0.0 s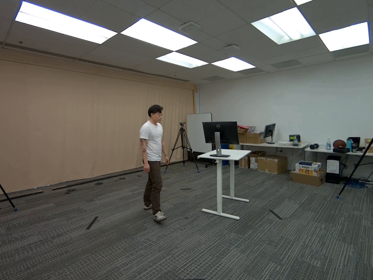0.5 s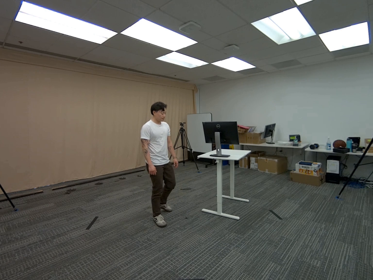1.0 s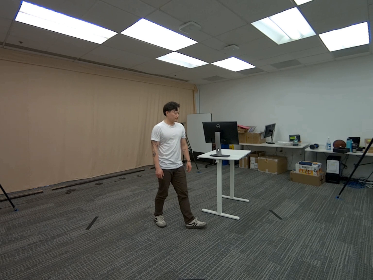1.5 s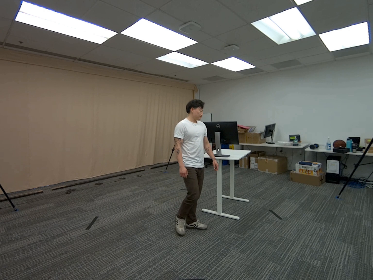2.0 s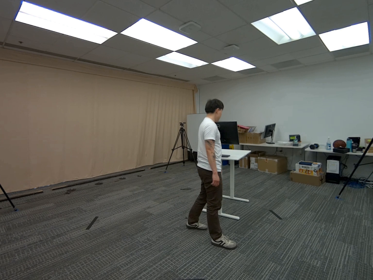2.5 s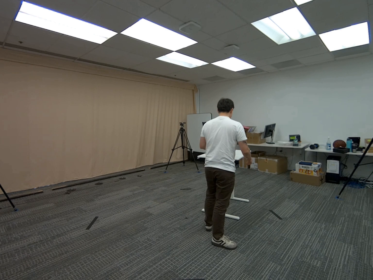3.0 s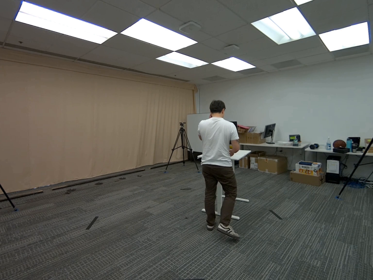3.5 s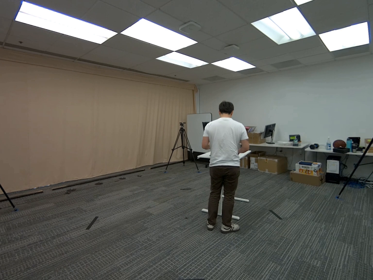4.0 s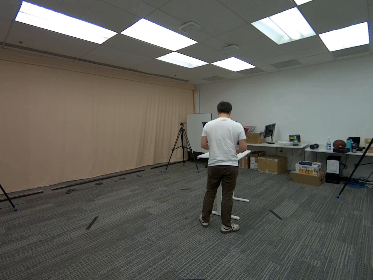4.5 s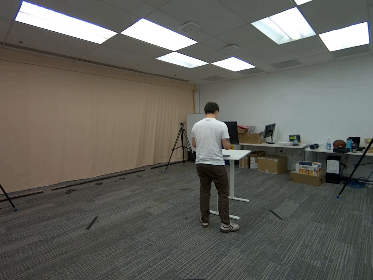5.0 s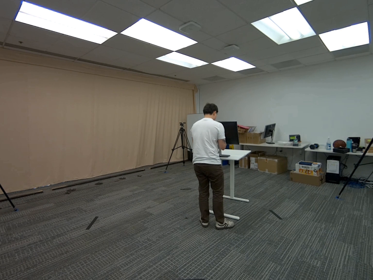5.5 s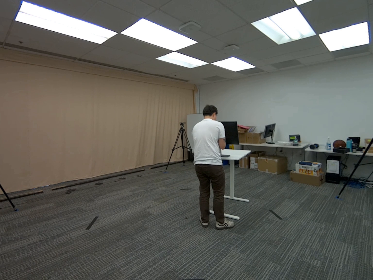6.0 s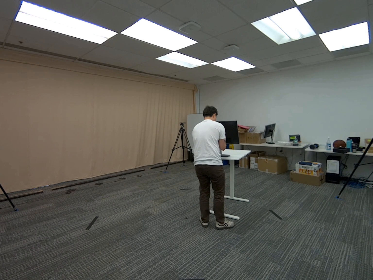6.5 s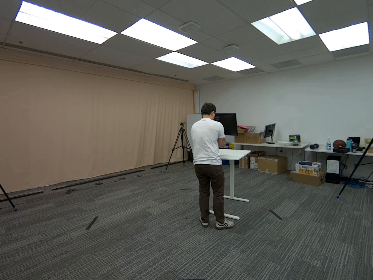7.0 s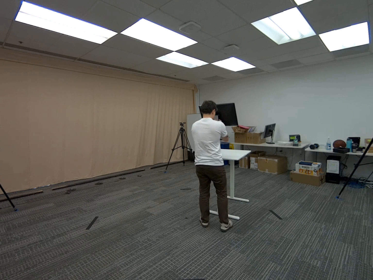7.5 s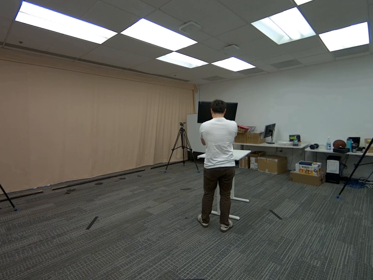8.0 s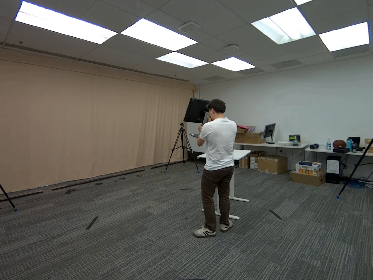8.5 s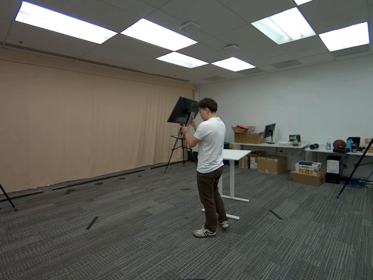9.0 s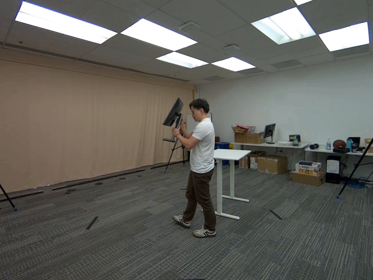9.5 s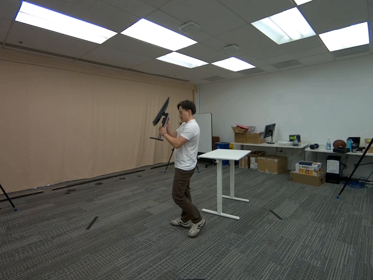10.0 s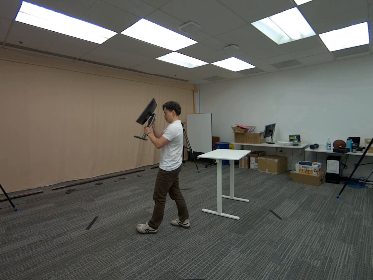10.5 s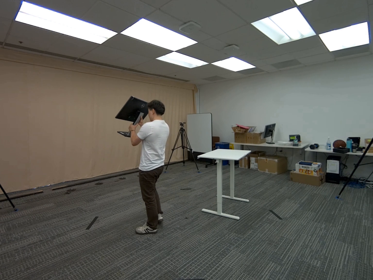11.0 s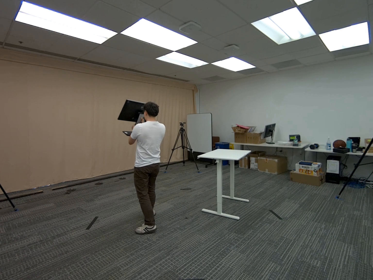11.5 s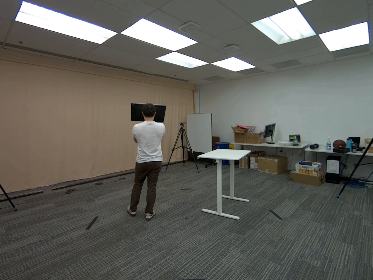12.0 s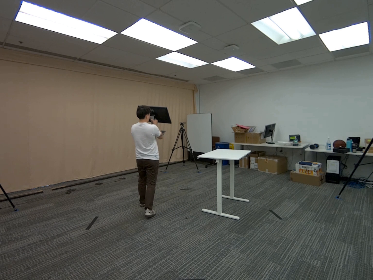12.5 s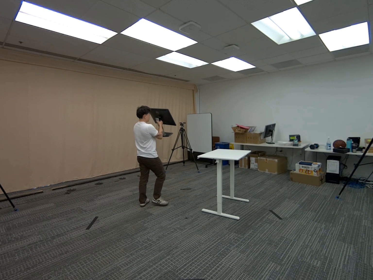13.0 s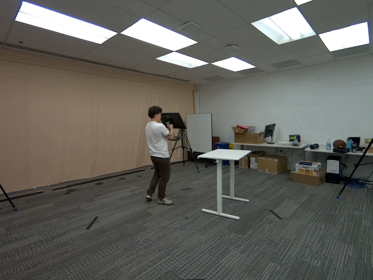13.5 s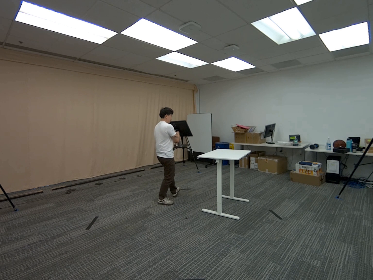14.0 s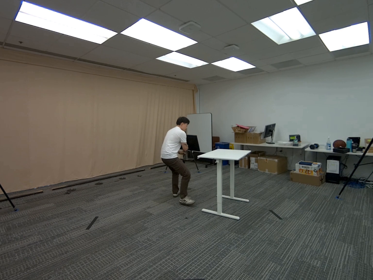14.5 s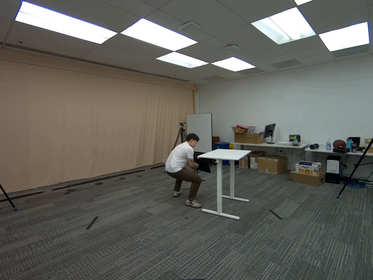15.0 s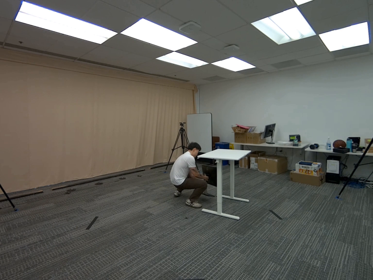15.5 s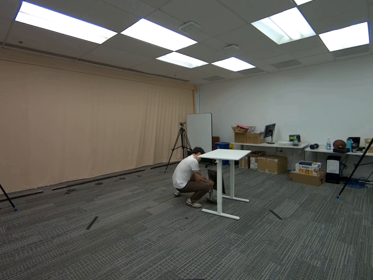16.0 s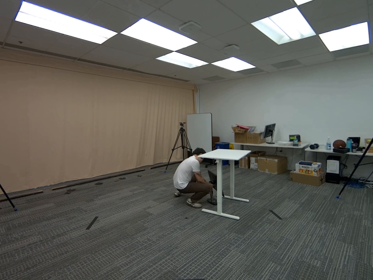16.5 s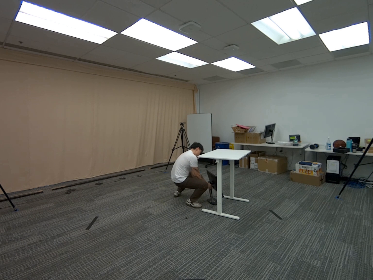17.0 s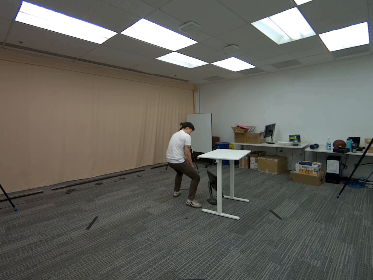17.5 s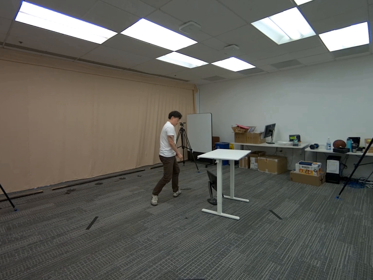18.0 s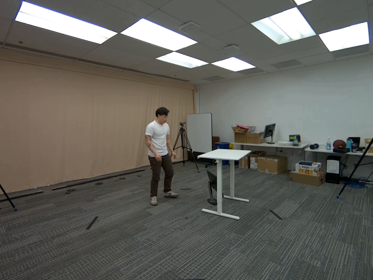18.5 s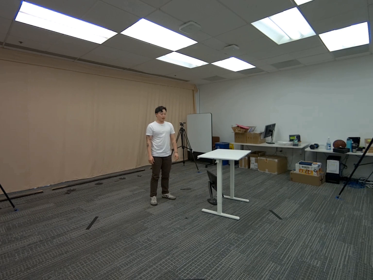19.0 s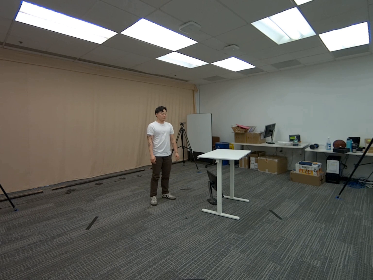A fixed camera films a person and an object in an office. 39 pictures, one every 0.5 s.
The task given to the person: Walk over to the monitor on the white desk and pick up from the base using both hands. Place on the monitor on the ground.
